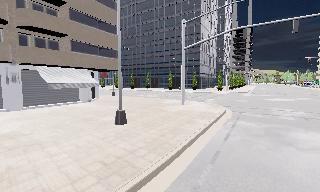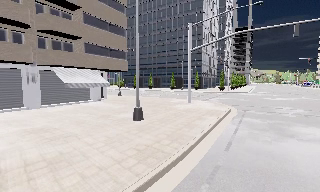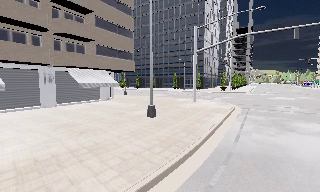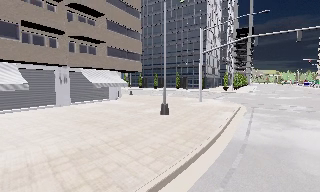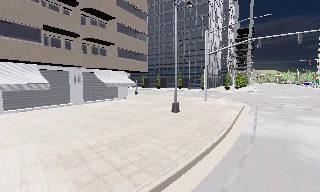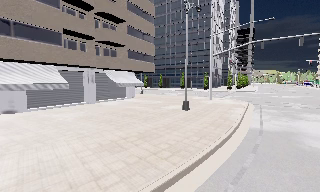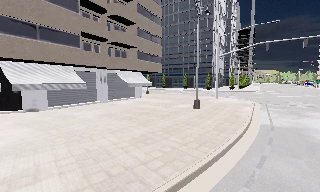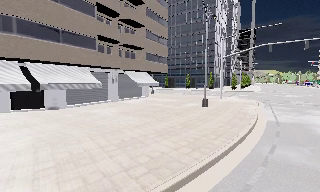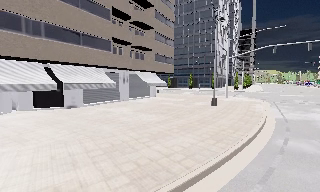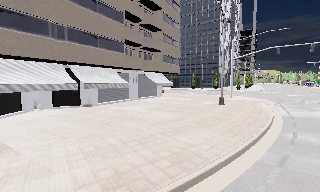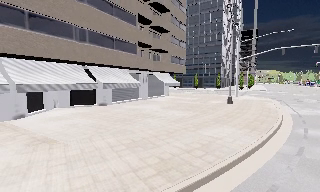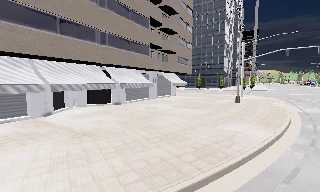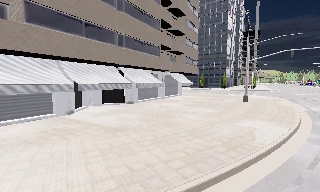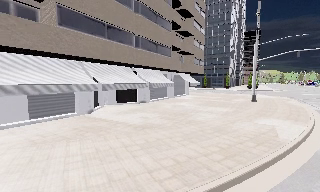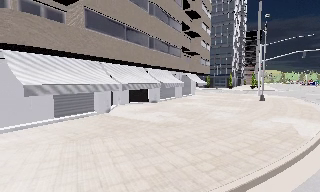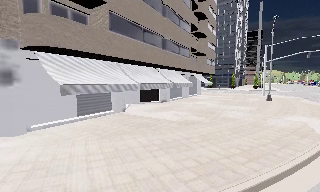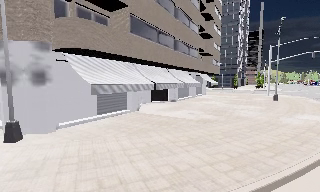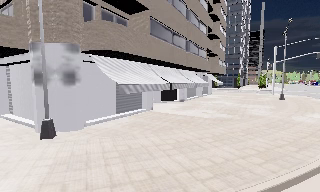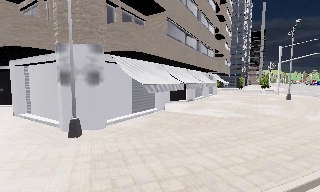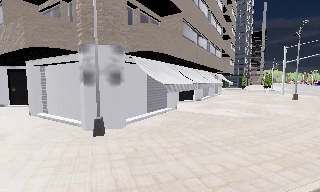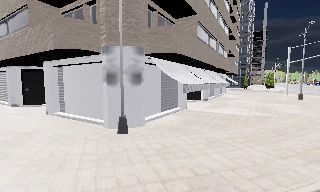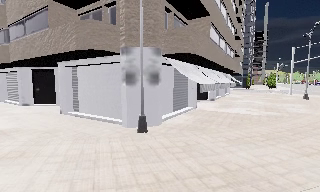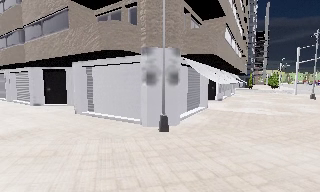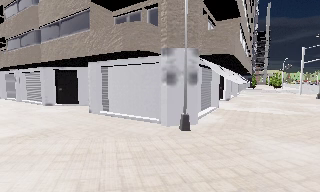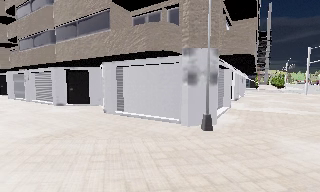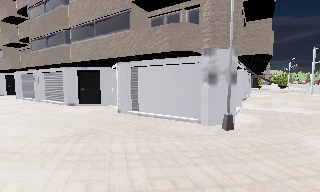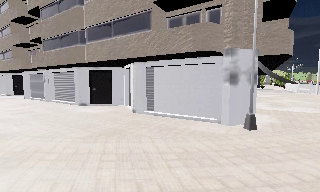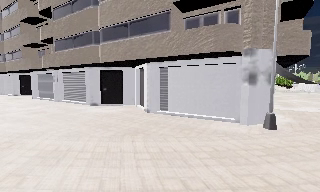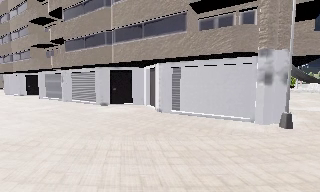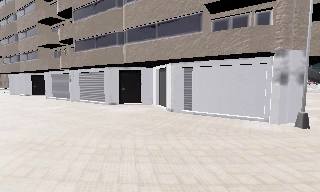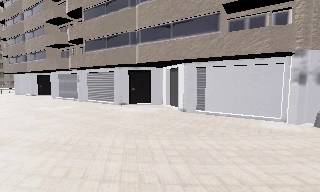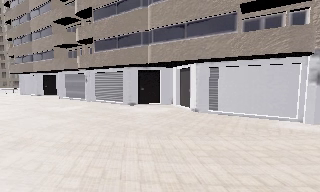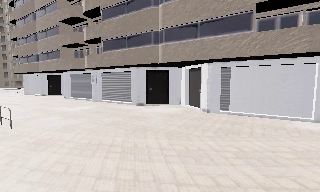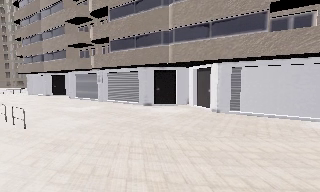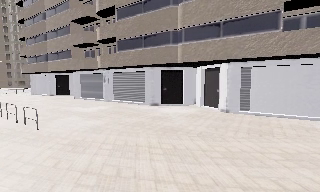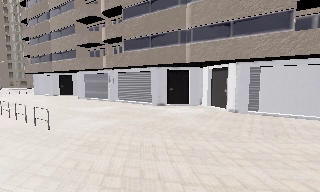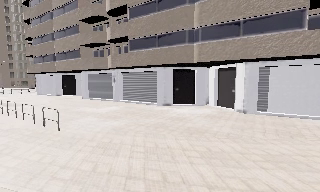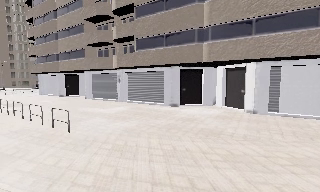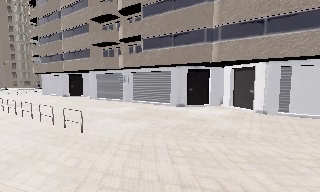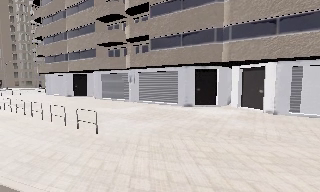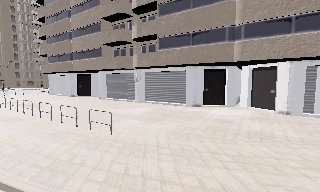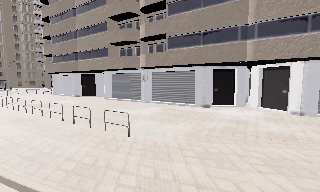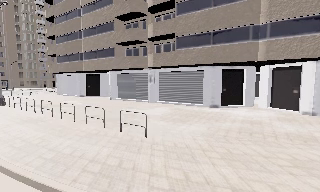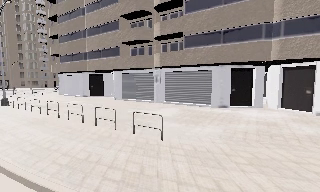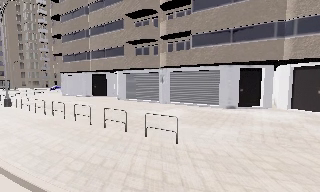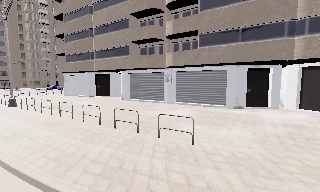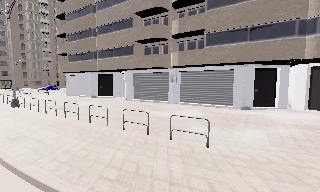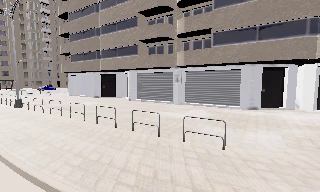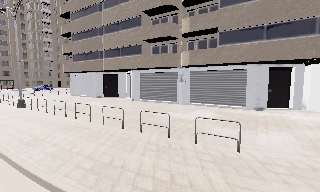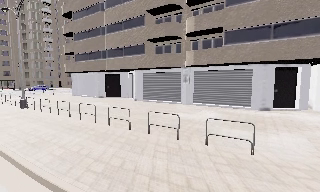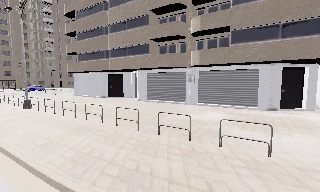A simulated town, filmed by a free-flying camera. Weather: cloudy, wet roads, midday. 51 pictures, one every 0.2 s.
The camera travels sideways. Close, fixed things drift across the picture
to the right.
0.0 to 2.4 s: The camera travels to its left and backward, about 14 m, so close, fixed things drift to the right.
2.4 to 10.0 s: The camera travels to its left, about 30 m, so close, fixed things drift to the right. It loses speed.
The film runs forward here.
